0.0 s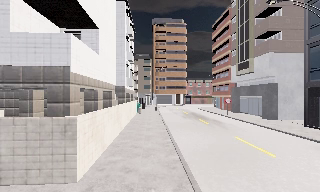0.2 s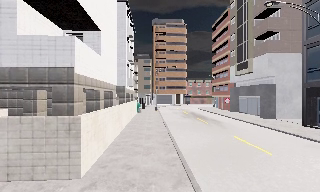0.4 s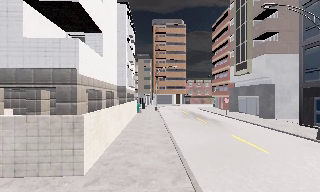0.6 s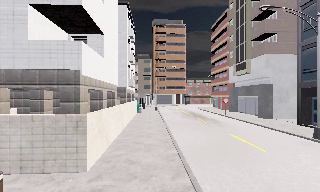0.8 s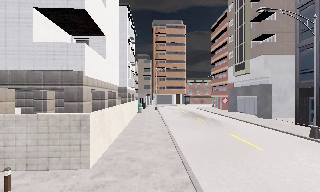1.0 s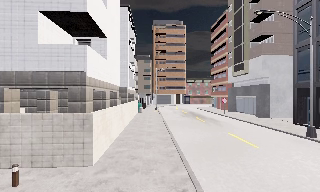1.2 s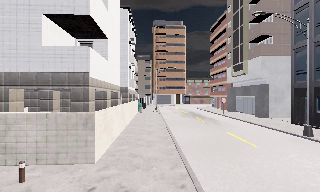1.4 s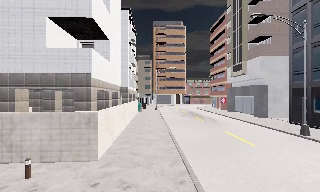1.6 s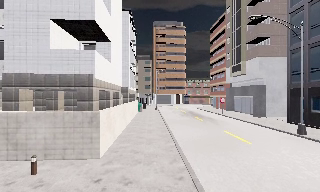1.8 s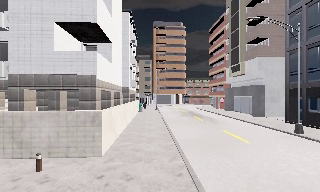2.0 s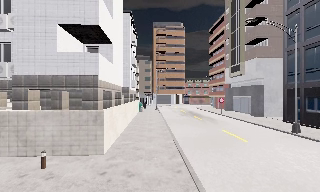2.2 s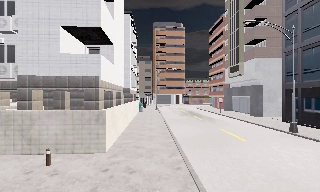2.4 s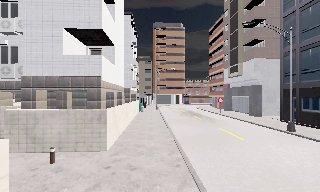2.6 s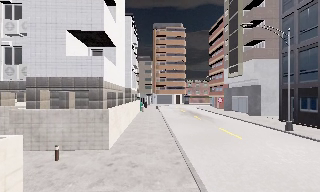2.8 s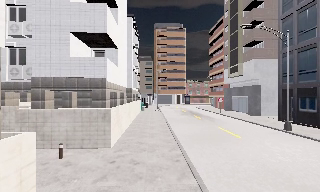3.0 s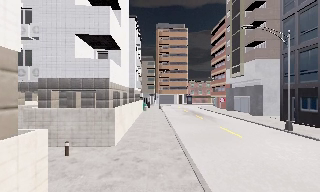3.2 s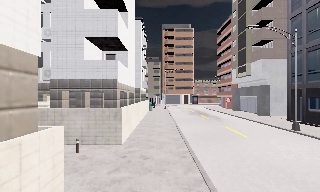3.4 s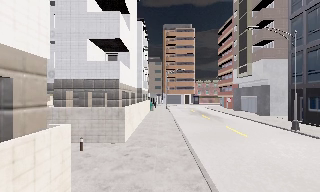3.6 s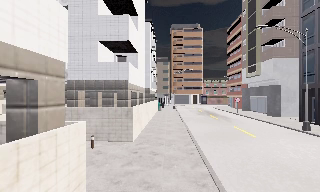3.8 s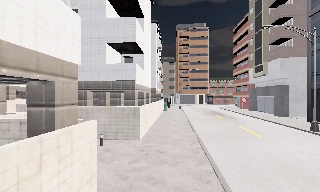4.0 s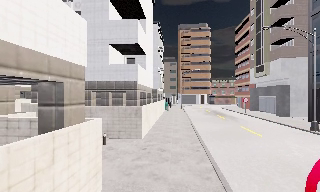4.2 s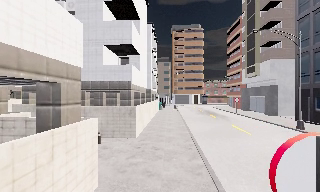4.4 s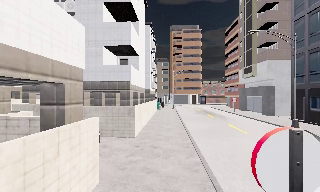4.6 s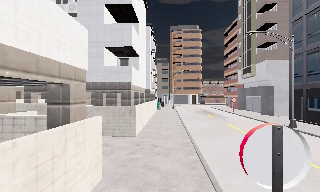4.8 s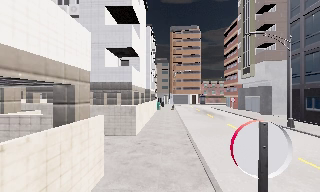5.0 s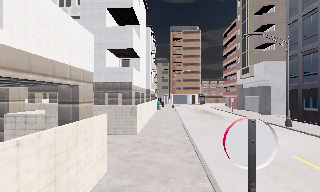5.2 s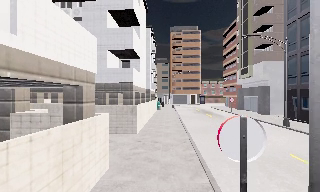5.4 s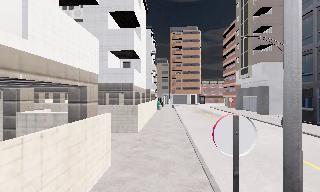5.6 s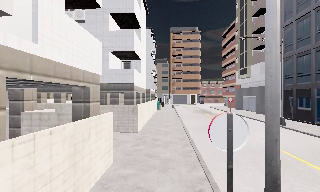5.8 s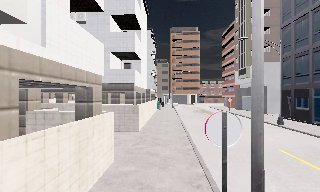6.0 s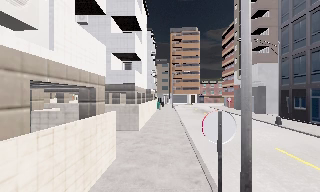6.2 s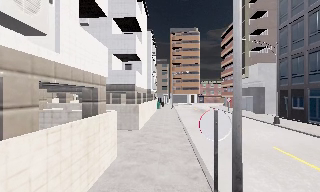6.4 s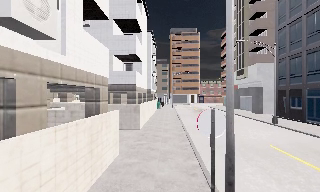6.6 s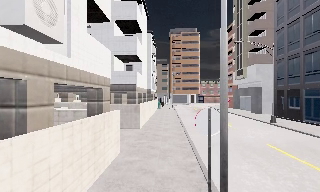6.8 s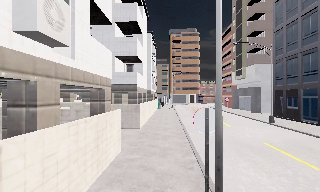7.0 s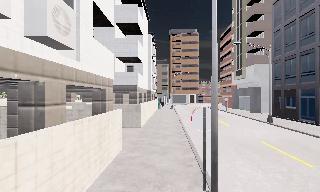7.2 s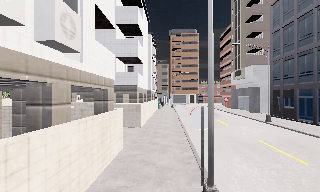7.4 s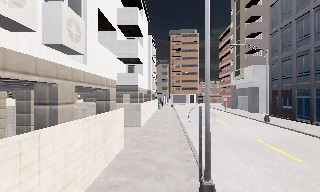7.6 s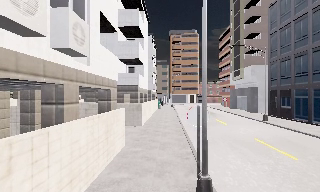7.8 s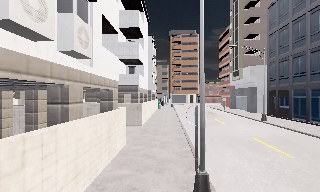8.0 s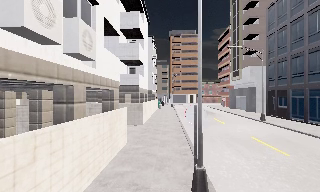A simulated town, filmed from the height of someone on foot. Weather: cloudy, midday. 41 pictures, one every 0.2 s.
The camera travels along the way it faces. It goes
backward.
0.0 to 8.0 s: The camera travels backward, about 9 m, so what stands in front gets smaller.
The film runs backward here.
